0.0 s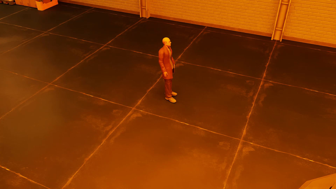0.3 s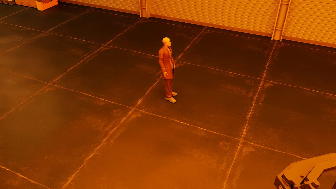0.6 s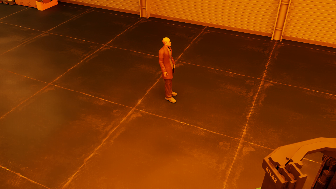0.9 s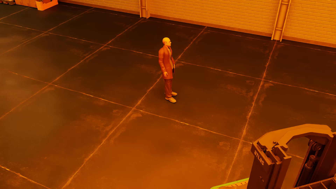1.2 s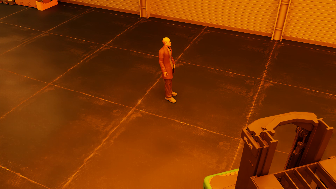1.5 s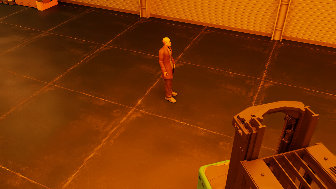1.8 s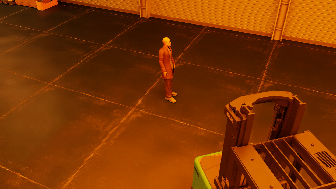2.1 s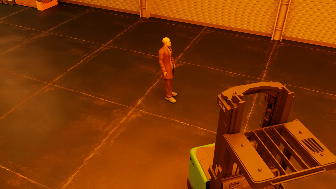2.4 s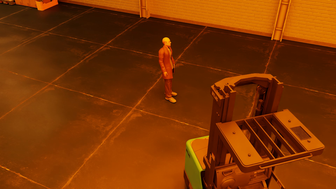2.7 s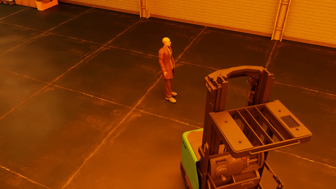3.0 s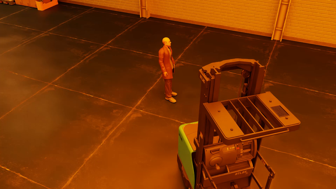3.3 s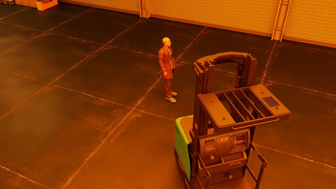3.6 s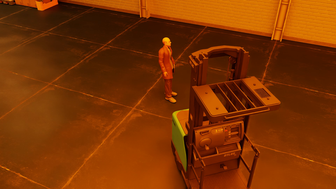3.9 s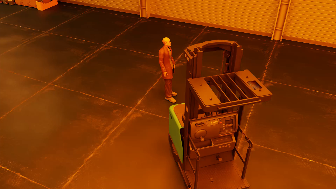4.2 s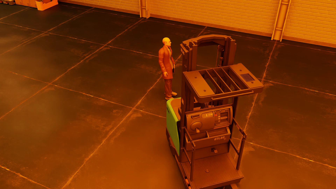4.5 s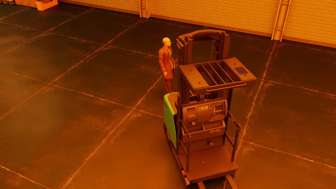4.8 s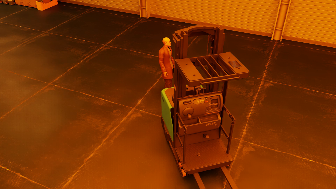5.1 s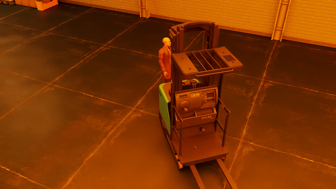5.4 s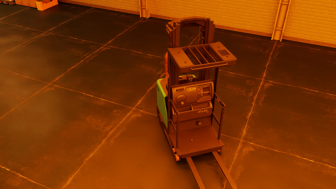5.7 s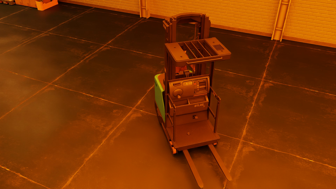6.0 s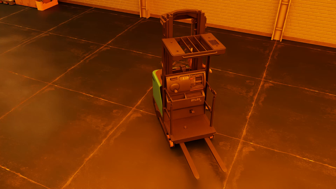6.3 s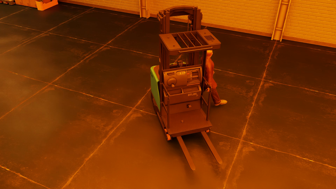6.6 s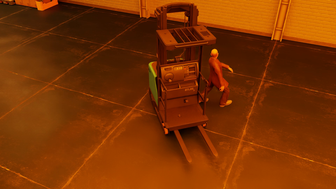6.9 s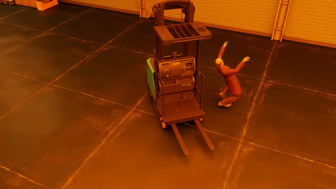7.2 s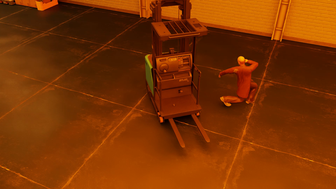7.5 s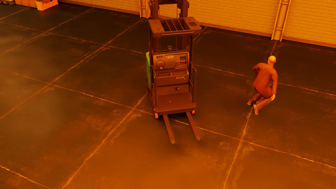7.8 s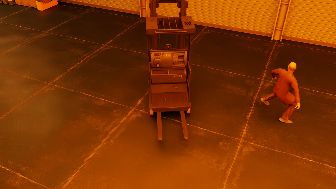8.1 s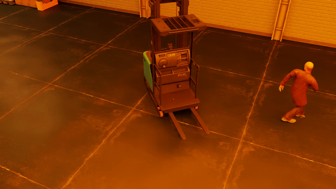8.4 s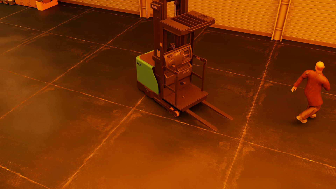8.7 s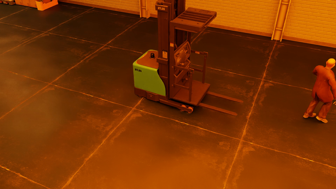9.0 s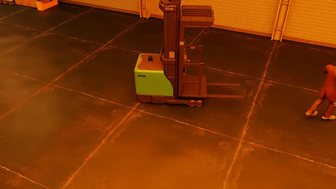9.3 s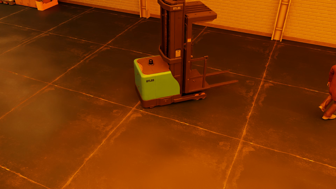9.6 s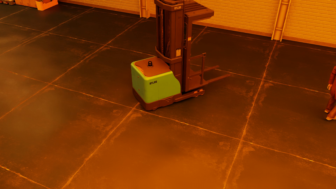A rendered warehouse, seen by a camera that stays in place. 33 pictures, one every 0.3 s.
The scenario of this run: Near miss between a forklift and a person.
